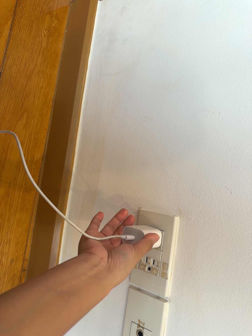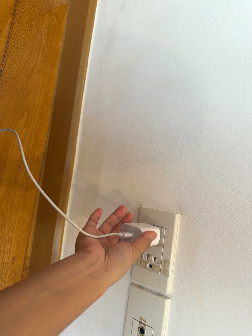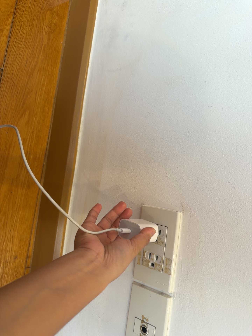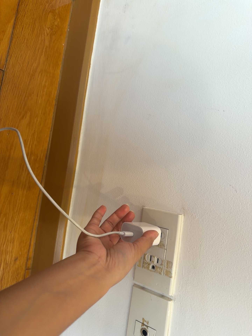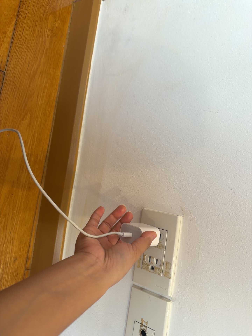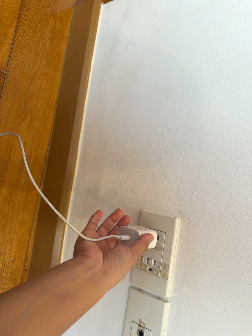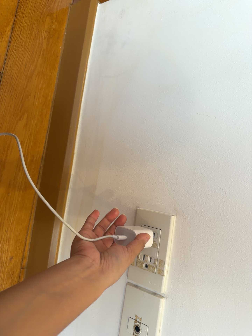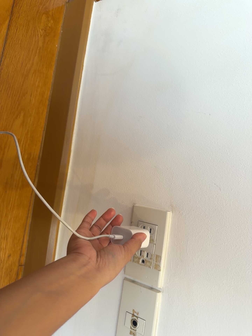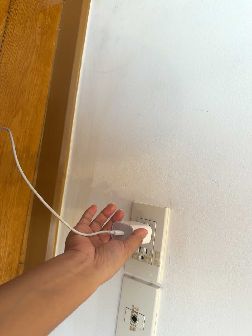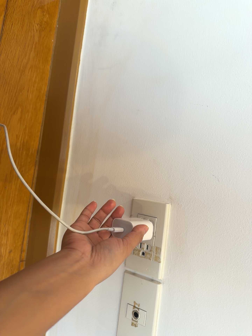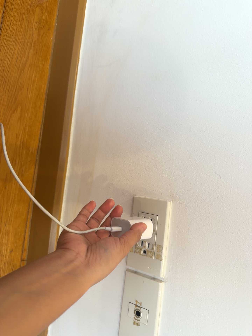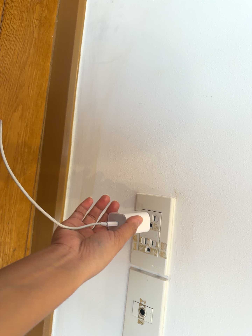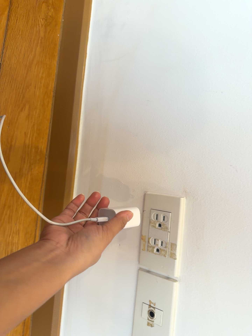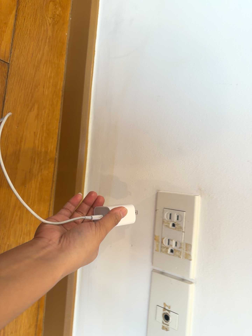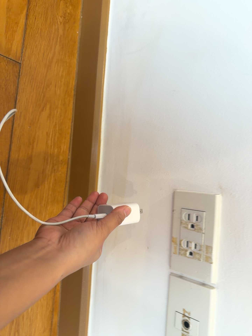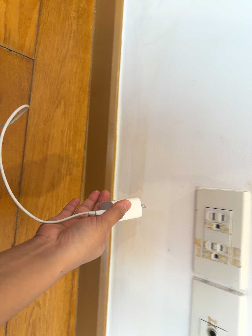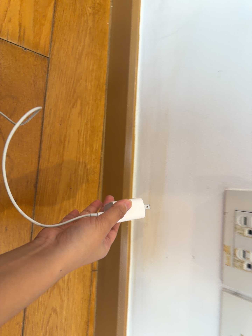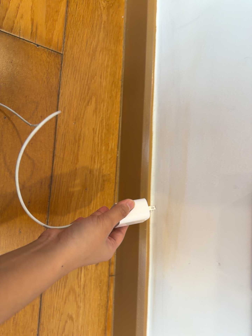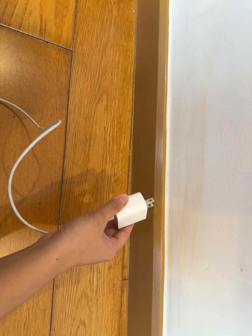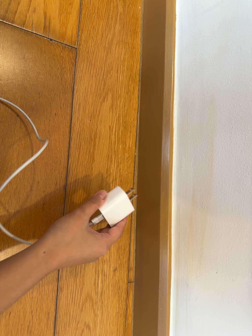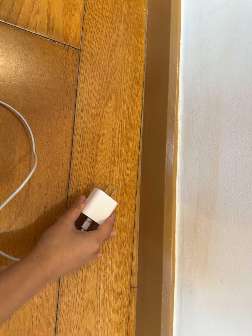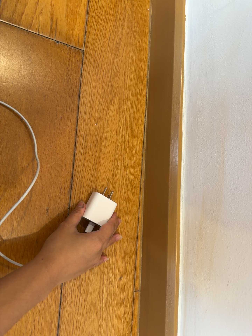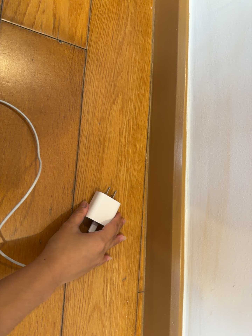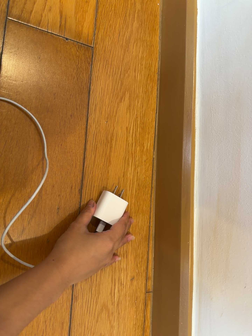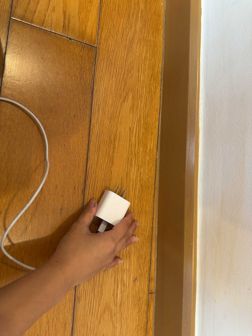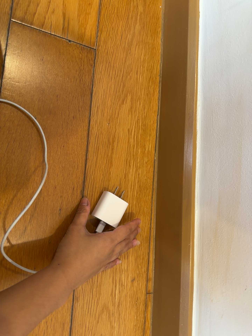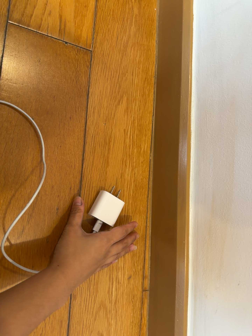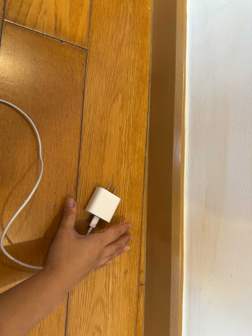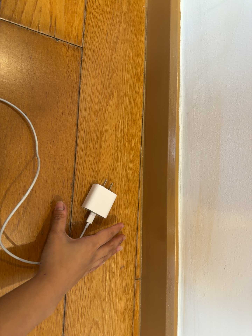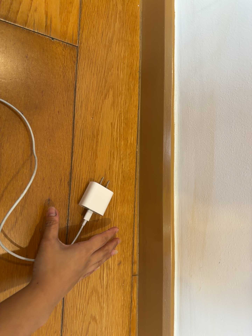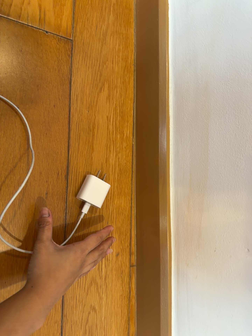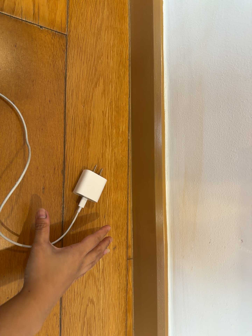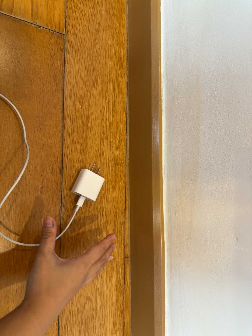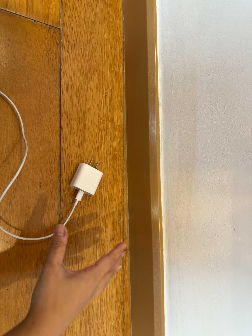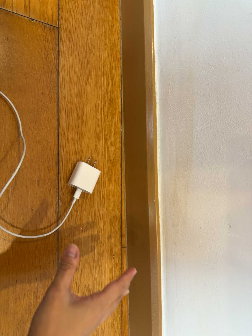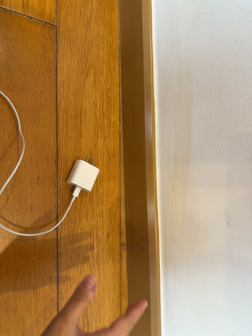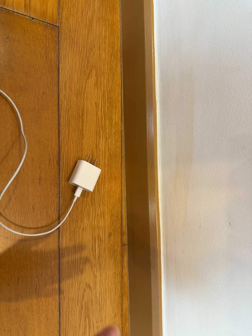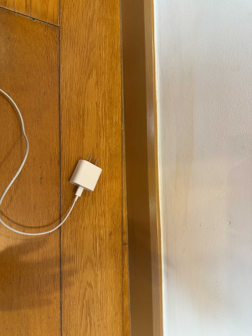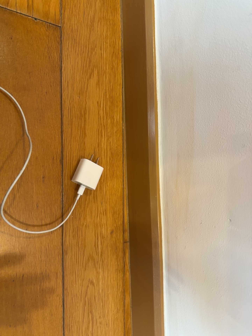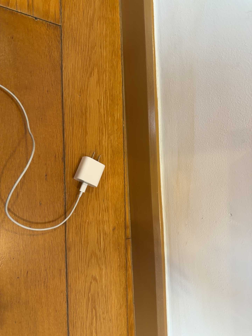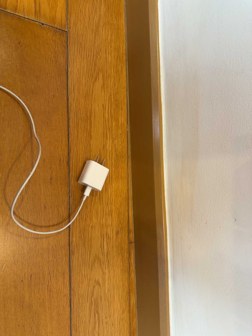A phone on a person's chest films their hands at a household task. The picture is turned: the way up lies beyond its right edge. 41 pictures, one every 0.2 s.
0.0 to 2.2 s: The camera shifts only a little, or ends up much as it began.
2.2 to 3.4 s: The scene slides to the right, as the camera pans about 20 degrees to its left. It travels forward, about 12 cm, so what stands in front looms larger.
3.4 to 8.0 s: The camera shifts only a little, or ends up much as it began.
The film runs backward here.
